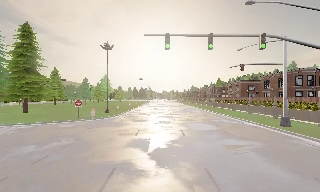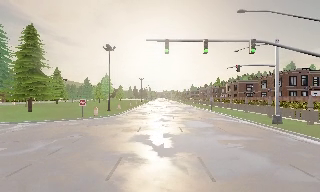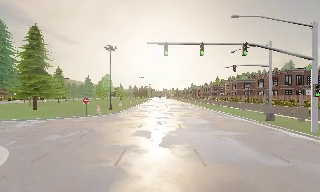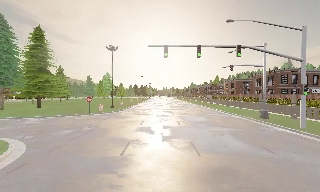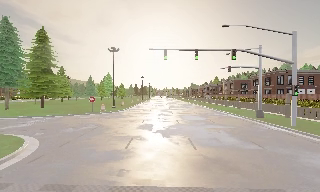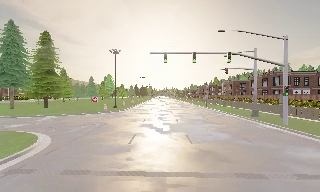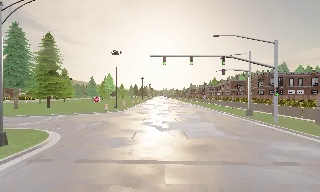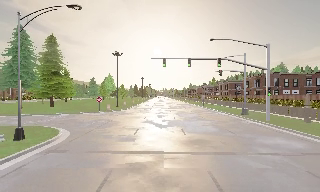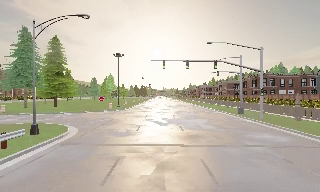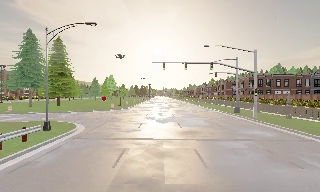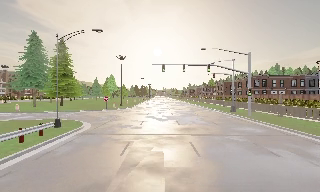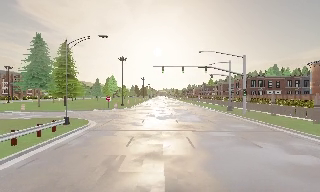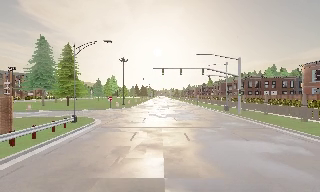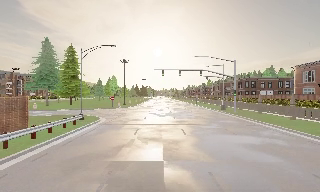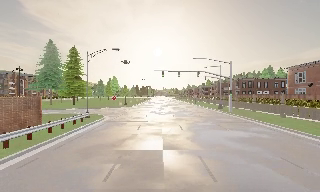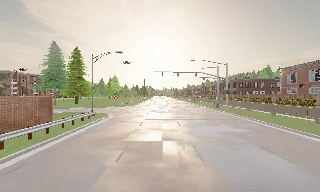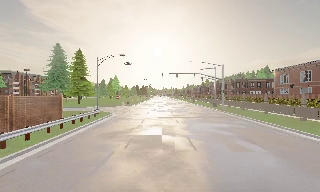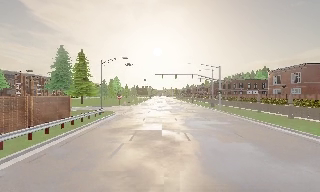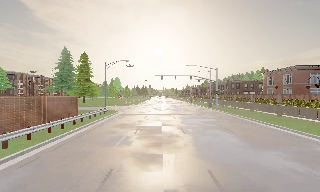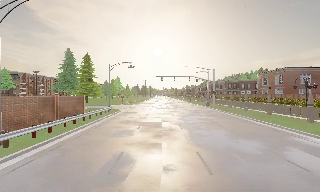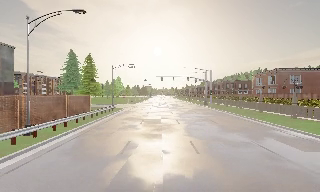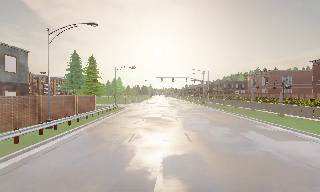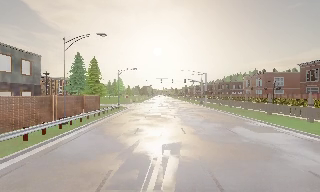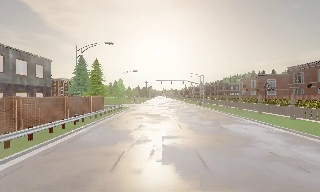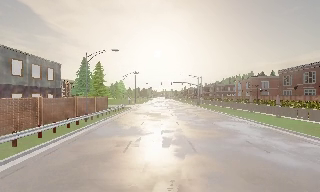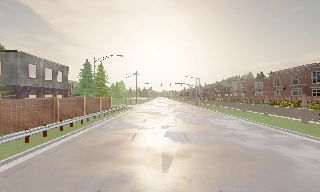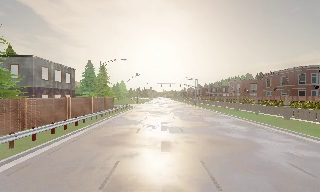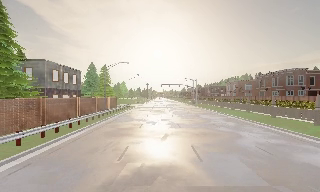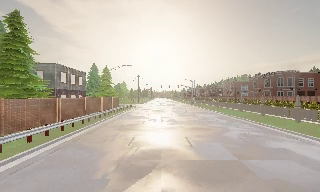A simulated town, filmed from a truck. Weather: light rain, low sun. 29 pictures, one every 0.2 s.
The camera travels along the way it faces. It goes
backward.
0.0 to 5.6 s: The camera travels backward, about 40 m, so what stands in front gets smaller. It gains speed.
The film runs backward here.
